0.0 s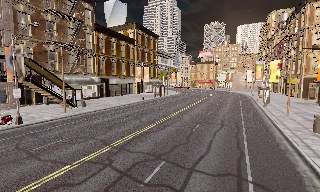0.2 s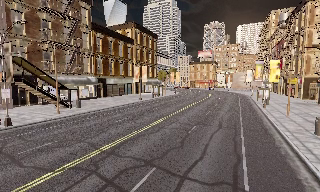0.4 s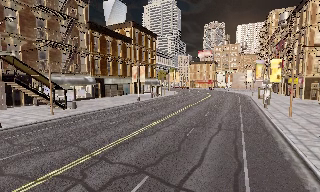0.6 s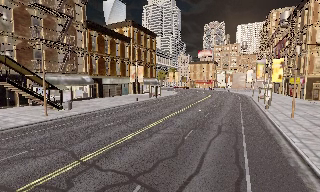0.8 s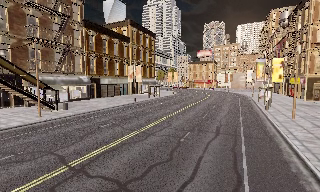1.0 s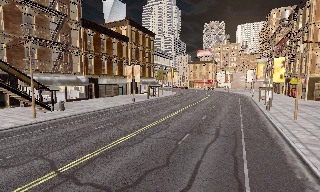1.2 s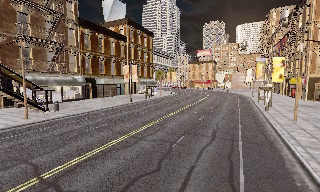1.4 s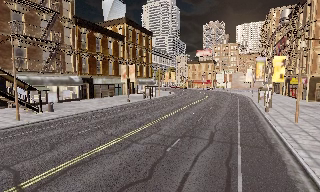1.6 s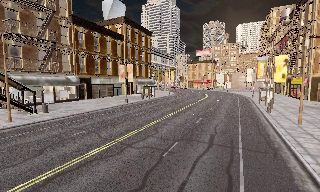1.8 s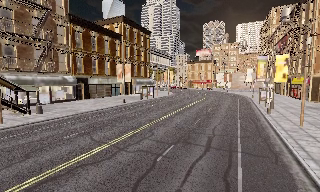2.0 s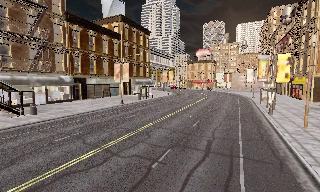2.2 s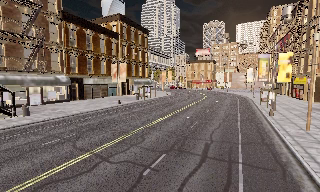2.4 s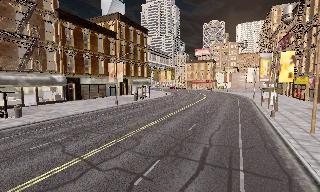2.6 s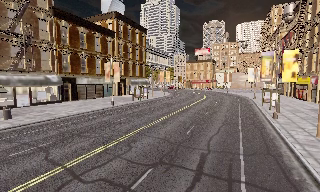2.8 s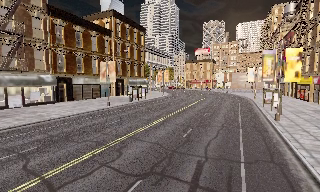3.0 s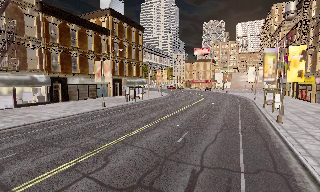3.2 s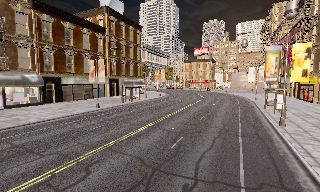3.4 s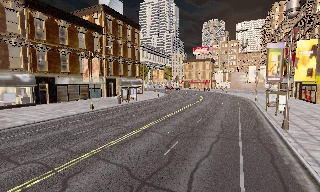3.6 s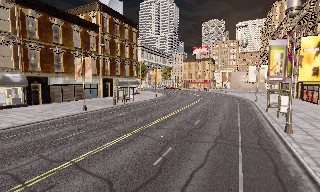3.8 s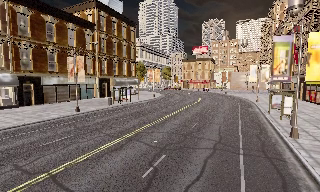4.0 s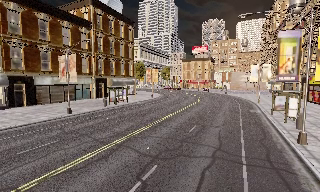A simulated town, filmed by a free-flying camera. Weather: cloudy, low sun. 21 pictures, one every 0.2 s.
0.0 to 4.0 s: The camera travels forward and to its right, about 15 m, so what stands in front looms larger. It gains speed.
The film runs forward here.
